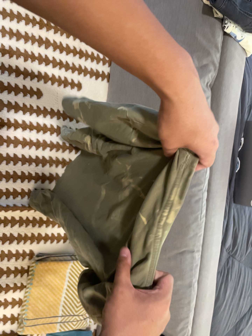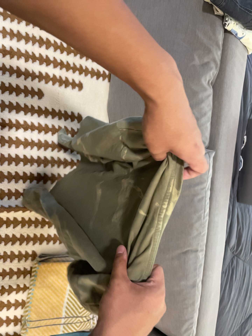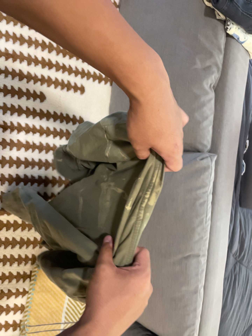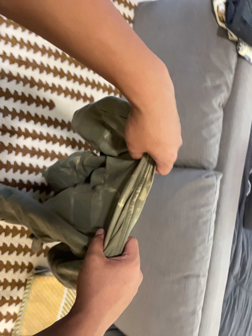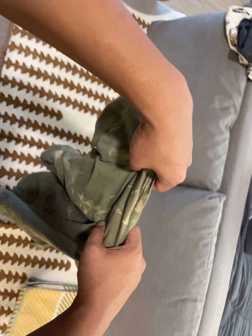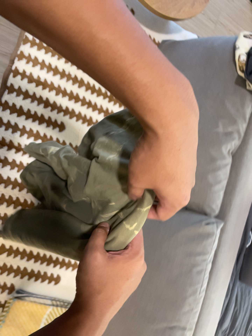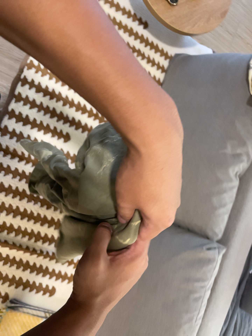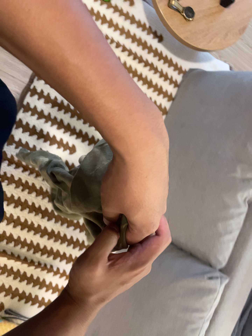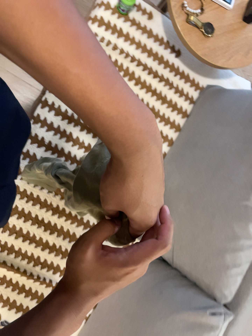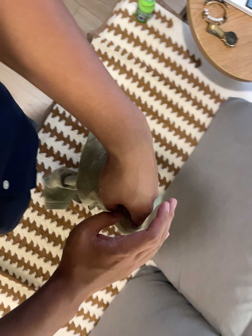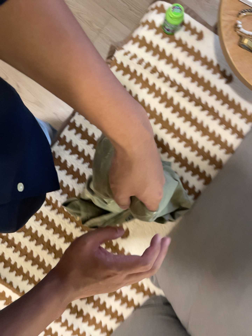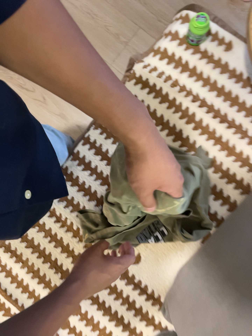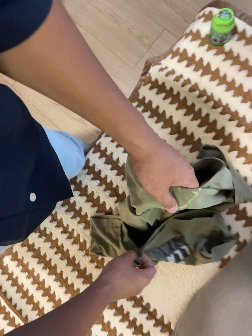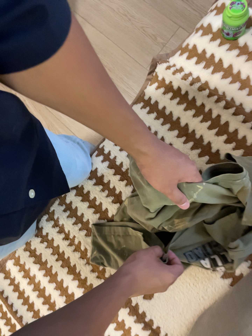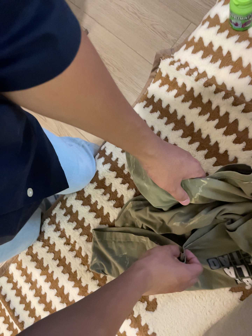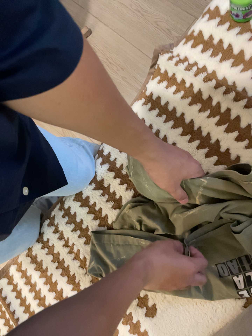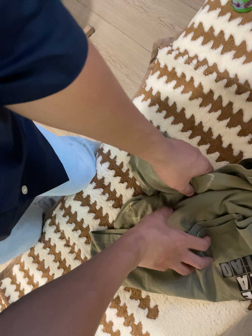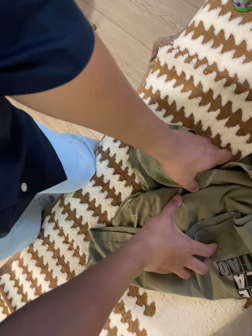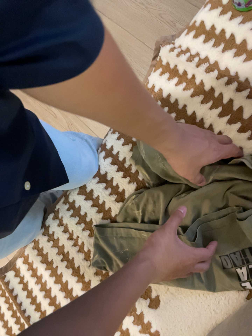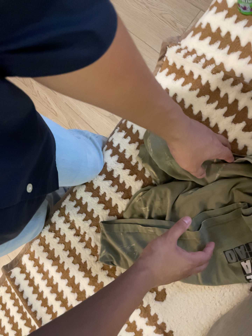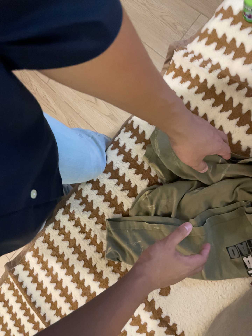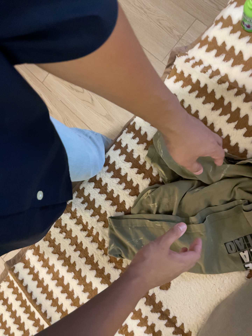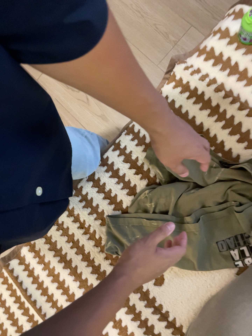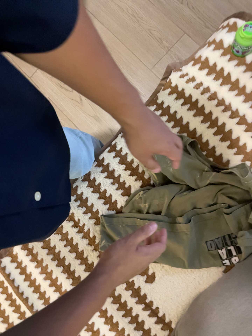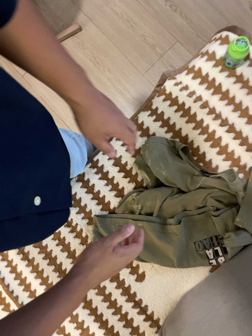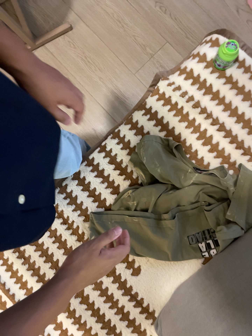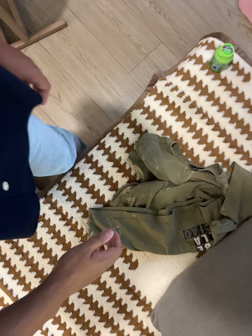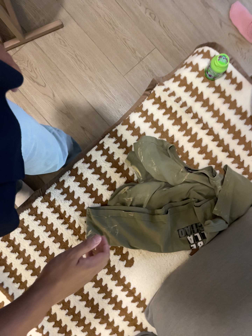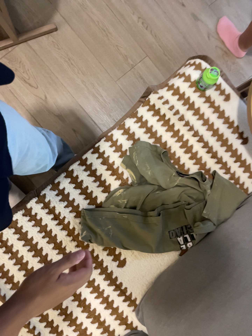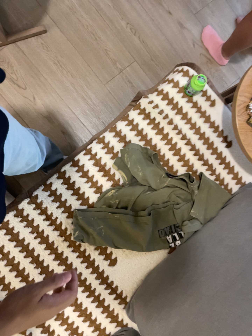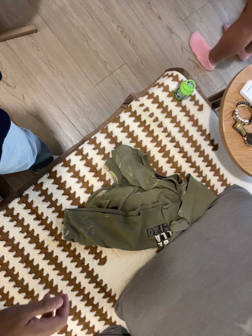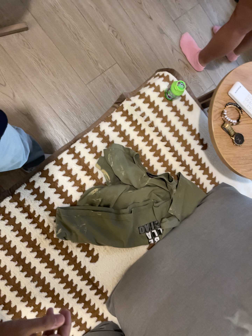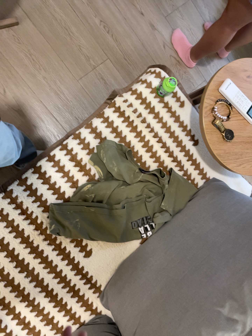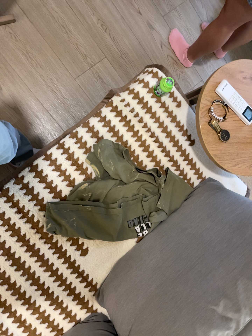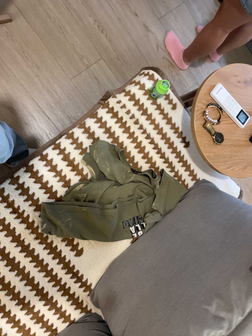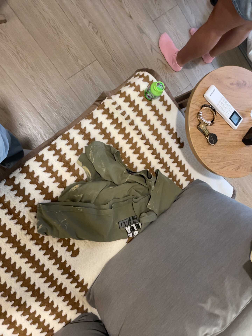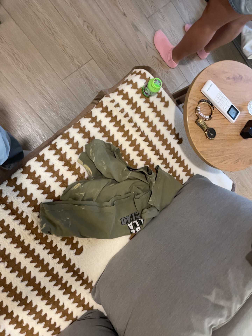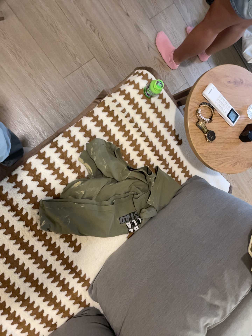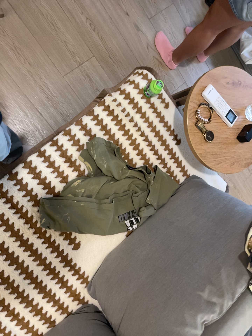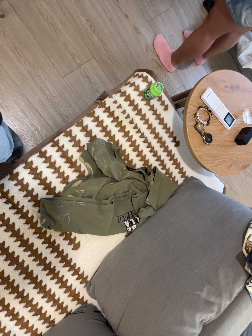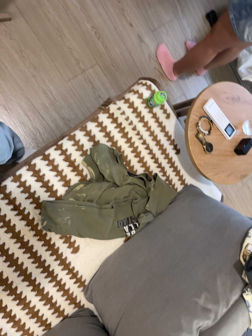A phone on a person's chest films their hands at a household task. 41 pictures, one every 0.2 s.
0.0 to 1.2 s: The camera travels toward the top of its view, about 8 cm, so close, fixed things drift downward. Its aim tips toward the top of its view by about 10 degrees, and the scene shifts downward. It rolls about its line of sight by about 15 degrees, and the scene rotates clockwise.
1.2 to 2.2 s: The camera pans to its left by about 25 degrees. It travels to its right, forward and toward the top of its view, about 36 cm. It rolls about its line of sight by about 15 degrees, and the scene rotates clockwise.
2.2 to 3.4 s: The camera pans to its left by about 20 degrees. It travels to its right and forward, about 26 cm.
3.4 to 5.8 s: The camera pans to its right by about 35 degrees. It travels to its left and backward, about 50 cm.
5.8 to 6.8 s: The camera travels backward, about 6 cm, so what stands in front gets smaller.
6.8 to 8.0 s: The camera travels to its left and backward, about 10 cm.
The film runs backward here.
